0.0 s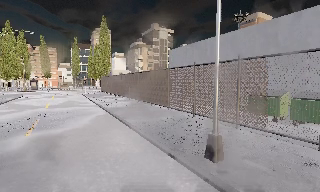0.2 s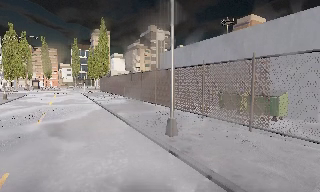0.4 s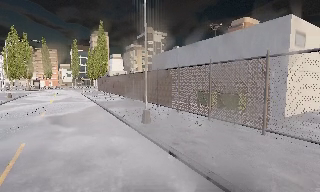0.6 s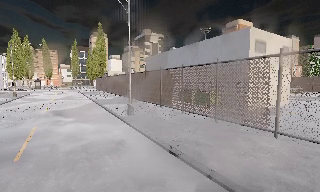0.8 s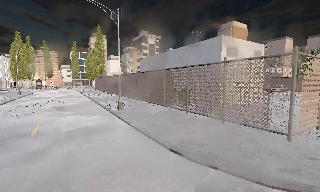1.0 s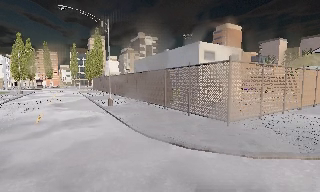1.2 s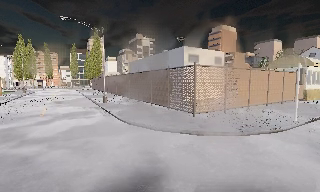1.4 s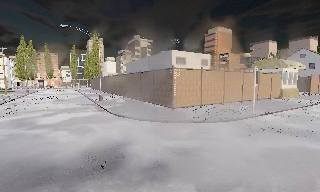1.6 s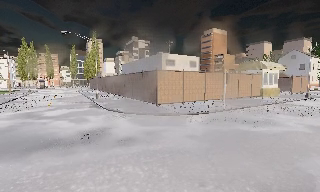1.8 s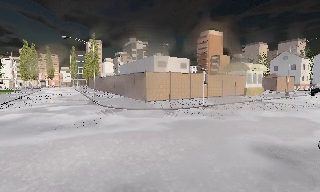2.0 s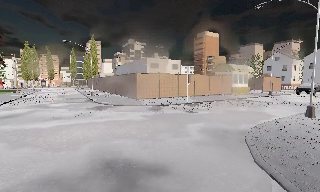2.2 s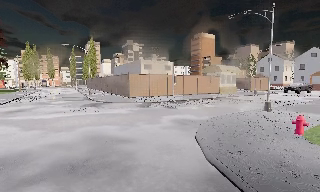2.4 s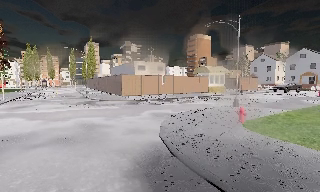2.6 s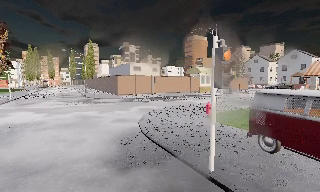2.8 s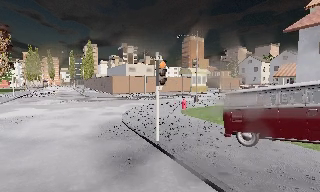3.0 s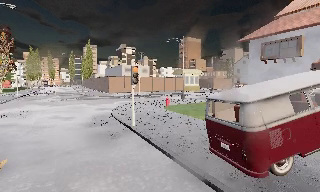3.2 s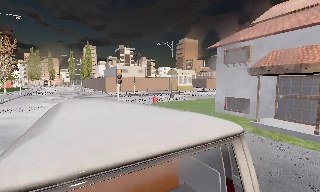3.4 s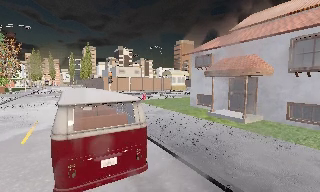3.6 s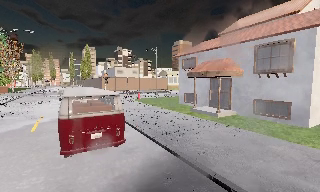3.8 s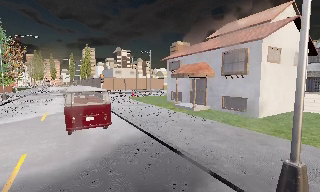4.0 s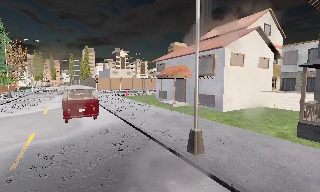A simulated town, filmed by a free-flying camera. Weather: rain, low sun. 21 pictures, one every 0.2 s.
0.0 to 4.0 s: The camera travels backward and to its right, about 45 m, so what stands in front gets smaller.
The film runs backward here.
